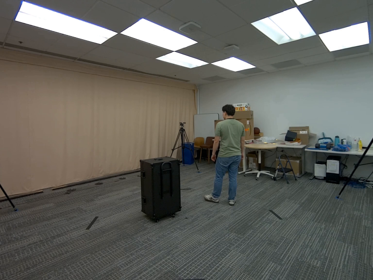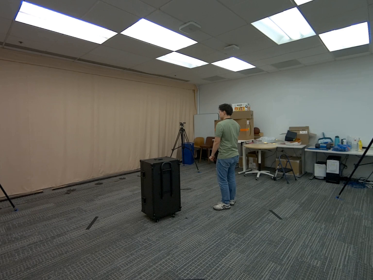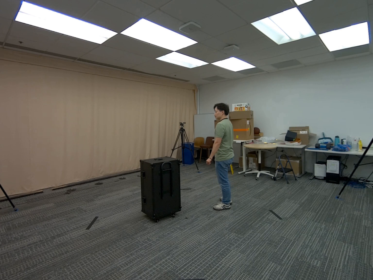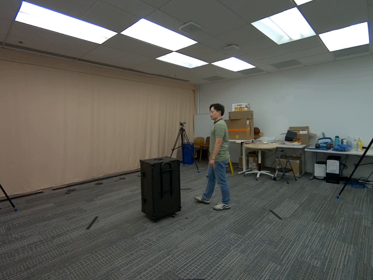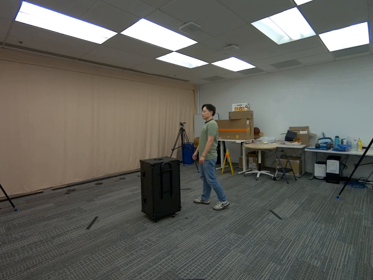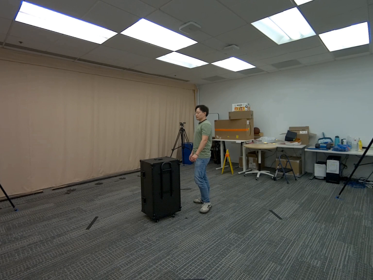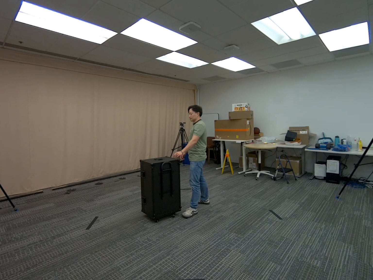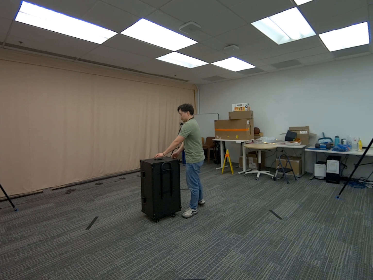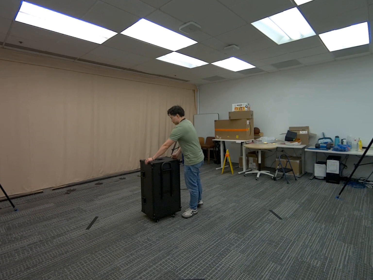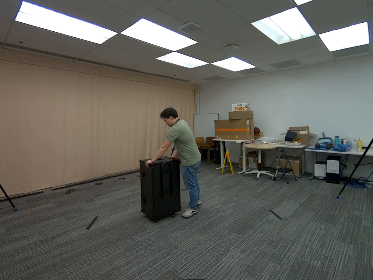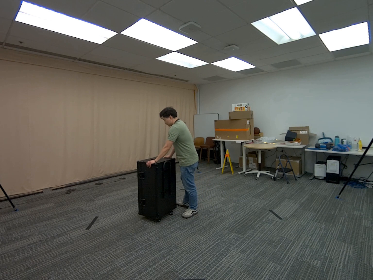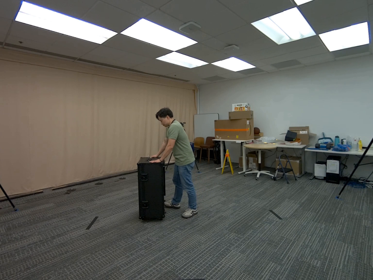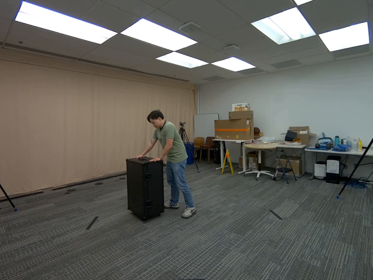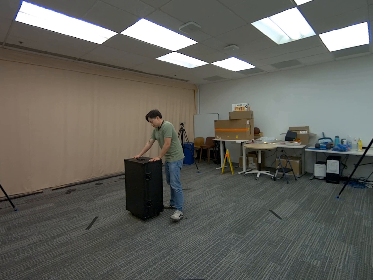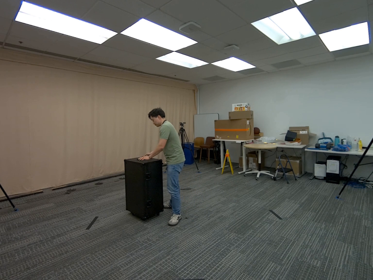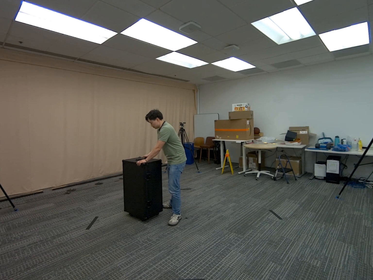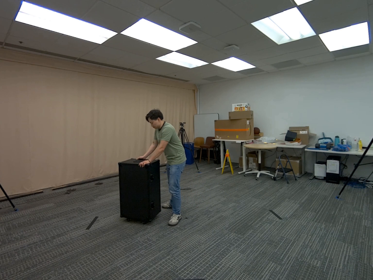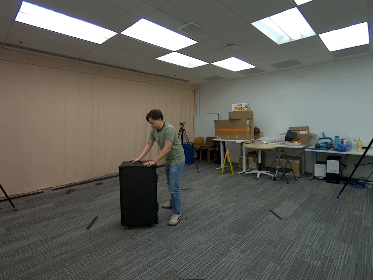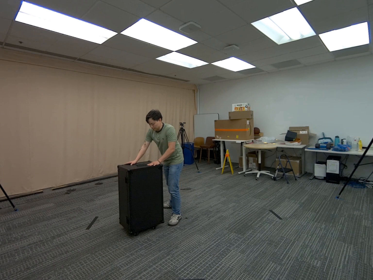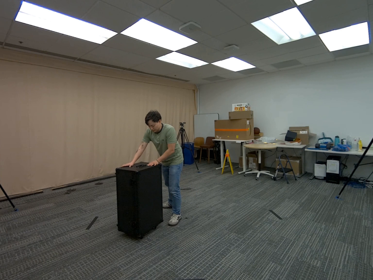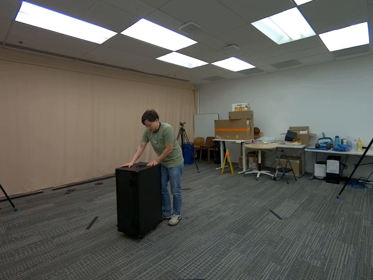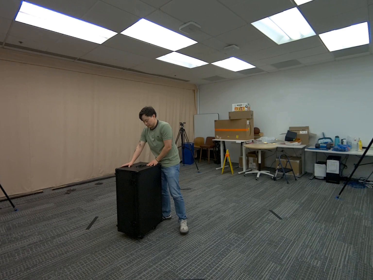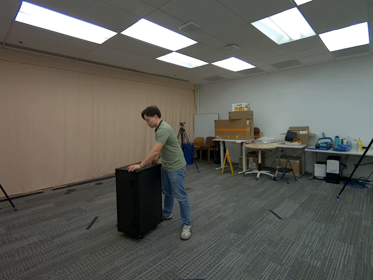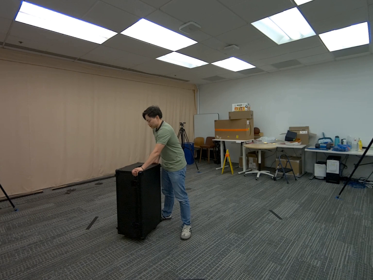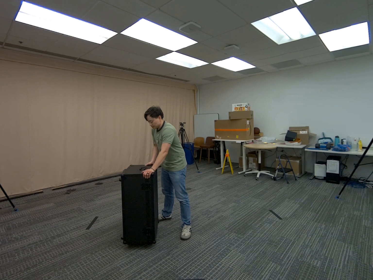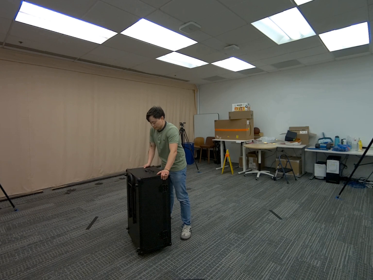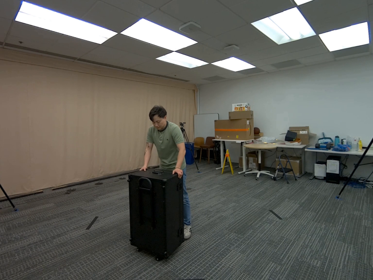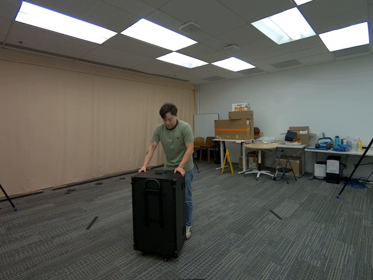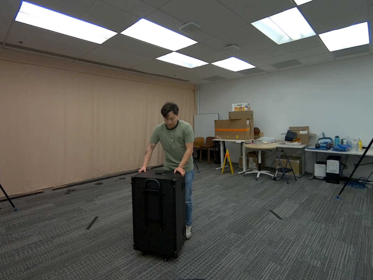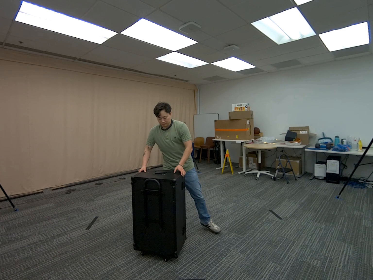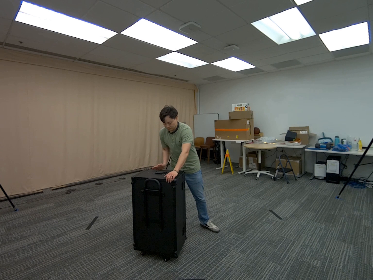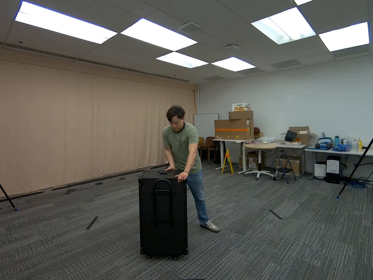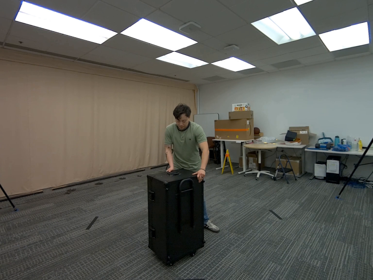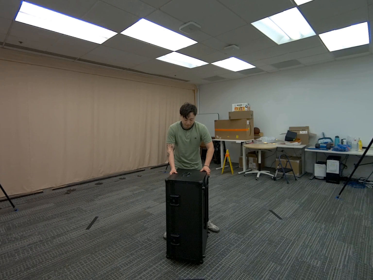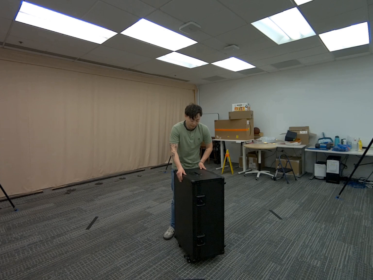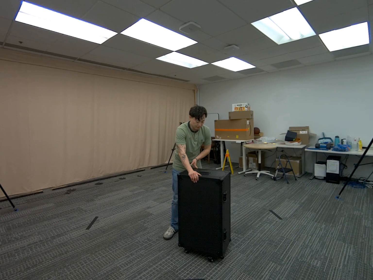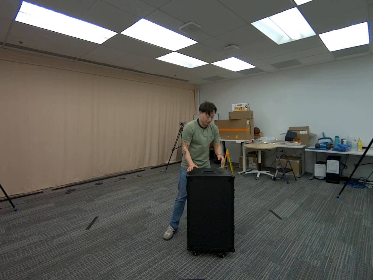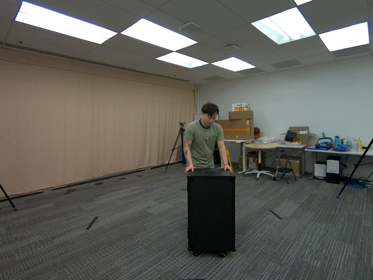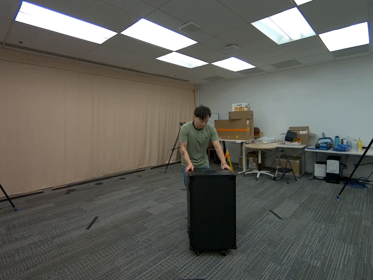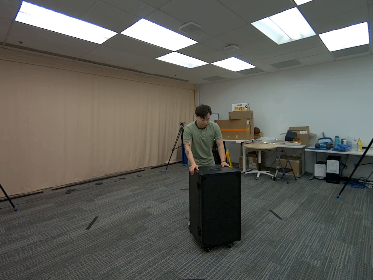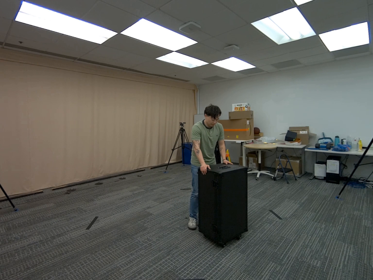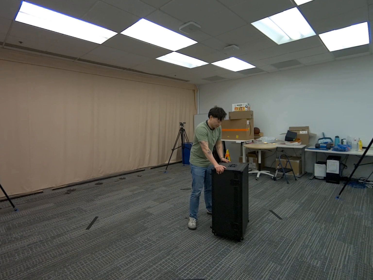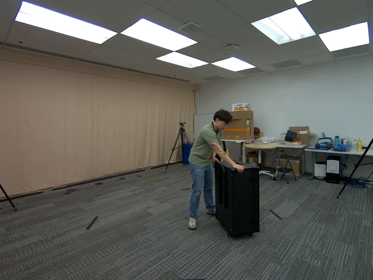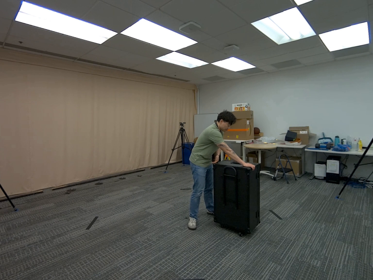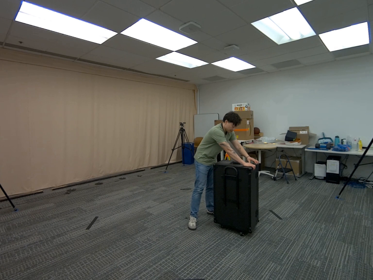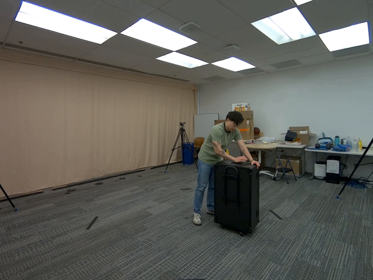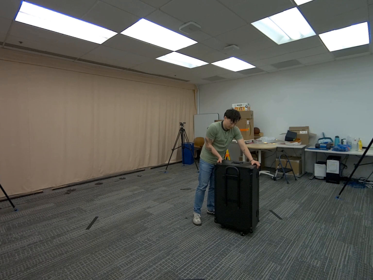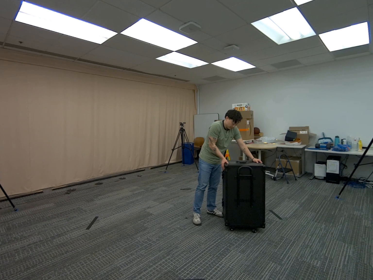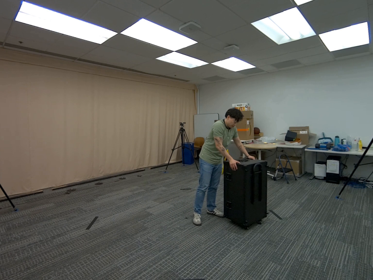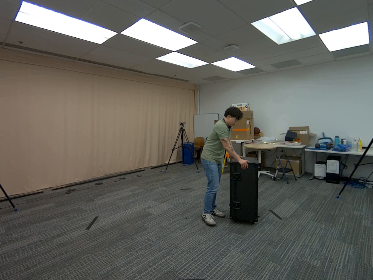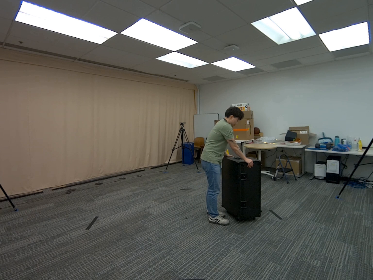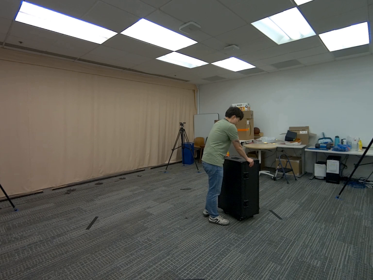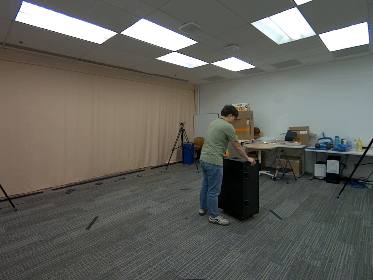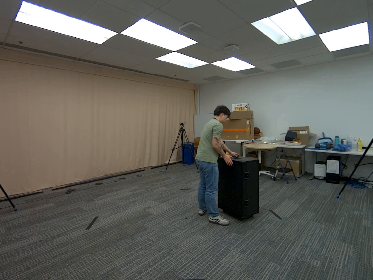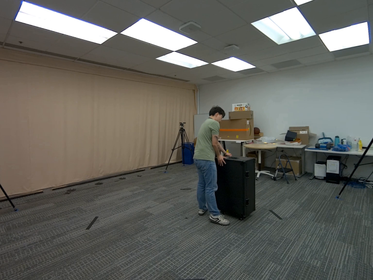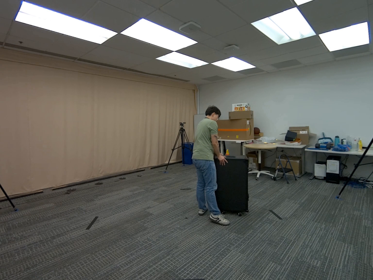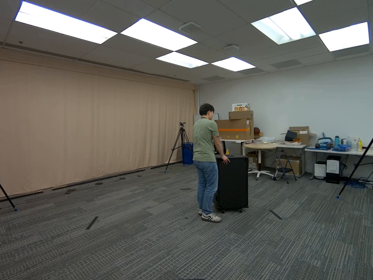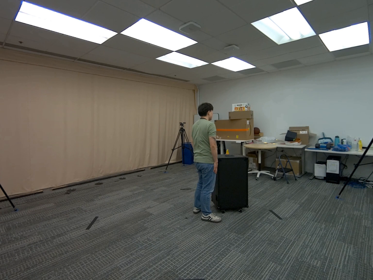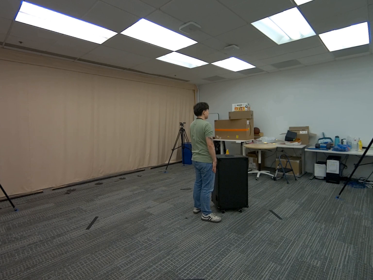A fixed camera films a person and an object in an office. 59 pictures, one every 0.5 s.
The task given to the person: Walk over to the G1 Box and rotate the box around the bounding area.
